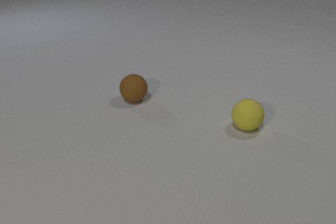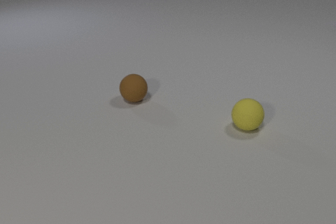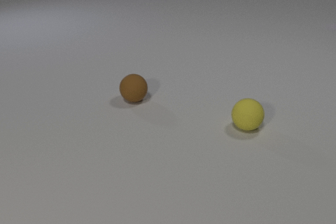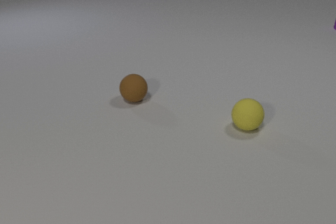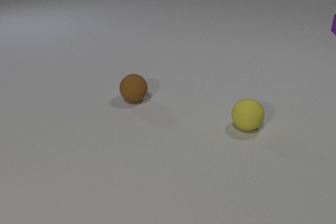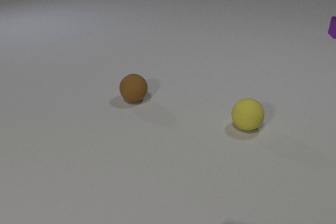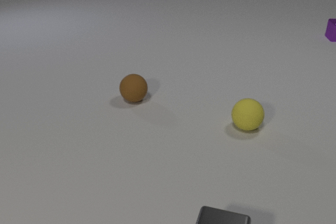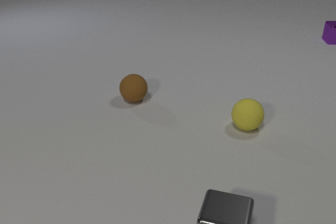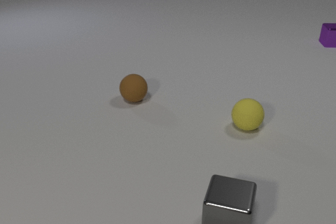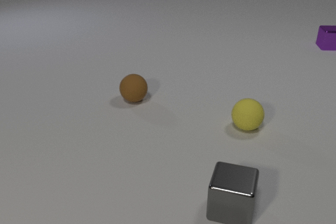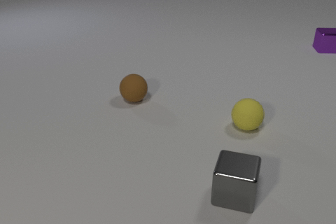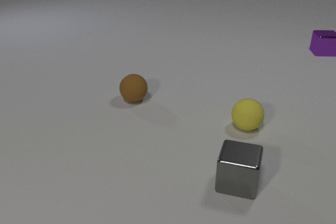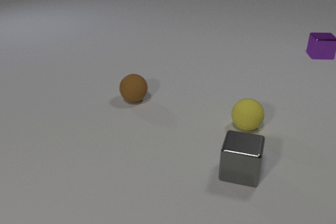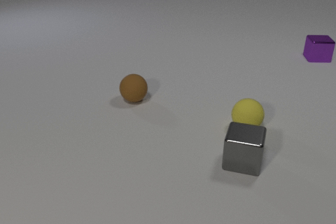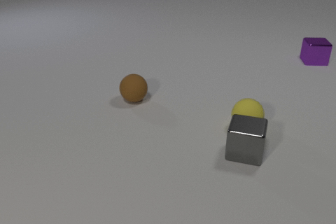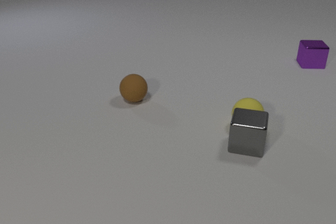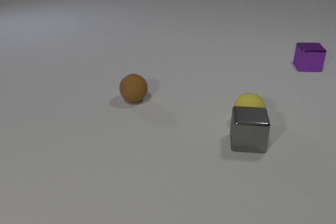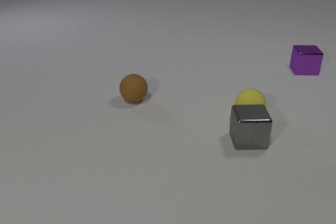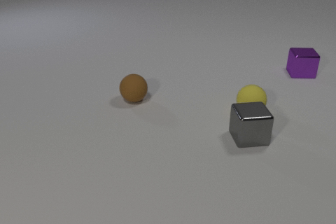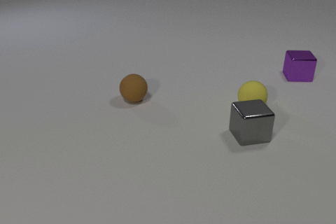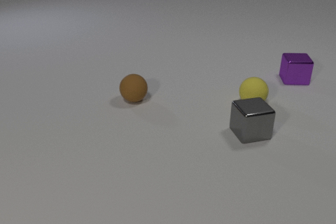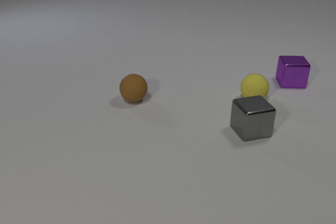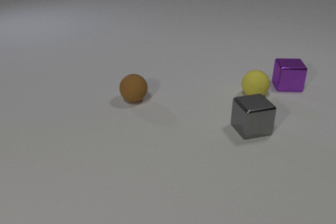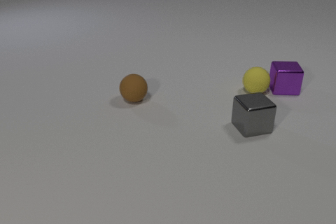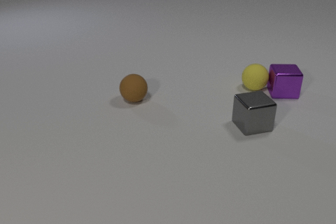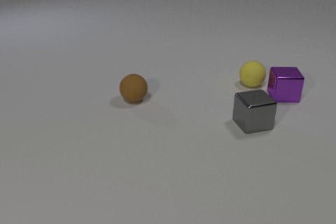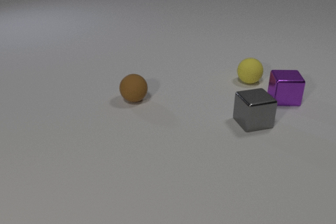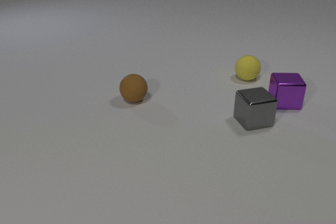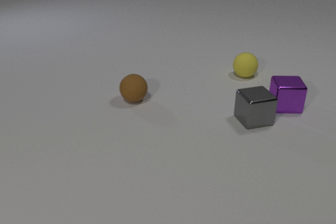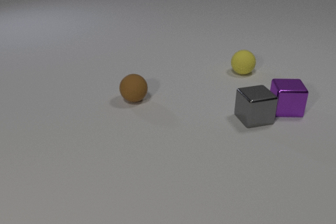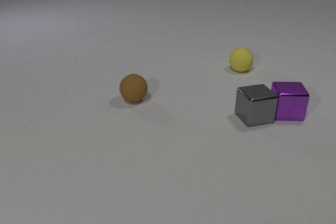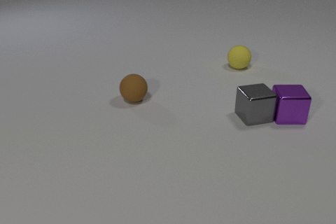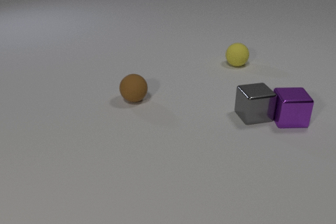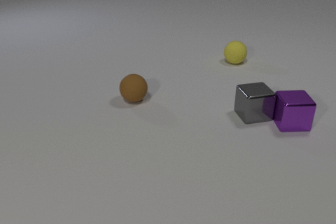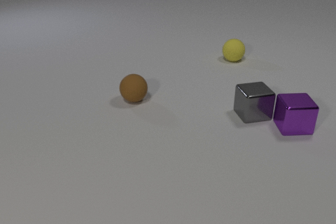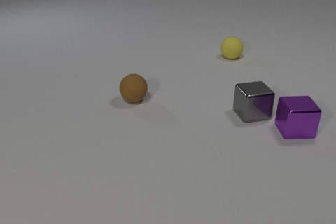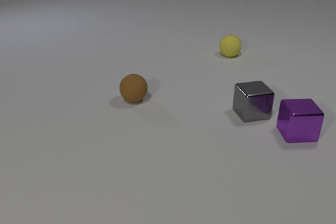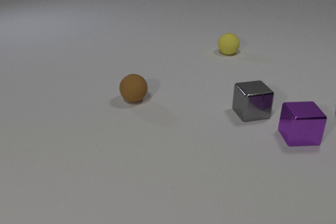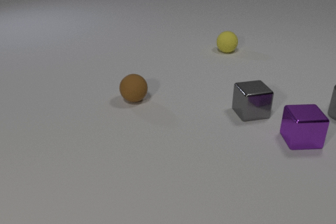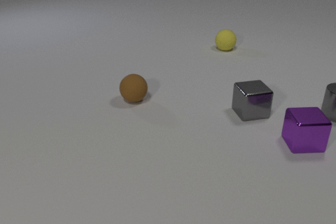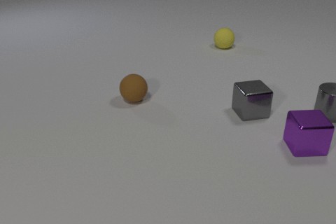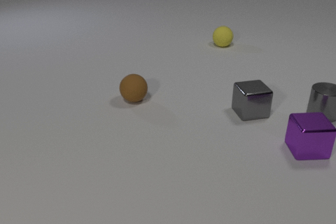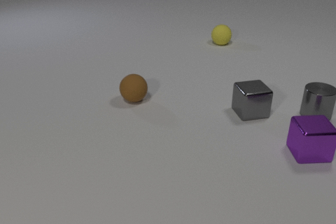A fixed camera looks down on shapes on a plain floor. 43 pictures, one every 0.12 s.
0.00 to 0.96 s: The gray metal cube comes in at the bottom edge, slides away from the camera. The purple metal cube comes in at the right edge, slides toward the camera.
0.96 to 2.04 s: The gray metal cube slides away from the camera. The yellow rubber sphere rolls away from the camera. The purple metal cube slides toward the camera. The gray metal cube and the yellow rubber sphere collide.
2.04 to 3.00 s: The gray metal cube slides away from the camera. The yellow rubber sphere rolls away from the camera. The purple metal cube slides toward the camera. The yellow rubber sphere and the purple metal cube collide.
3.00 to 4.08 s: The gray metal cube slides away from the camera. The yellow rubber sphere rolls away from the camera. The purple metal cube slides toward the camera. The gray metal cube and the purple metal cube collide.
4.08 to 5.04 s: The yellow rubber sphere rolls away from the camera. The purple metal cube slides toward the camera and to the right. The gray metal cylinder comes in at the right edge, slides to the left.
Are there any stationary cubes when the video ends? yes.
What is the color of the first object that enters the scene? purple.
Are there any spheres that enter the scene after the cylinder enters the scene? no.
